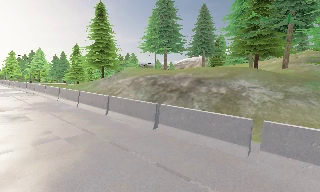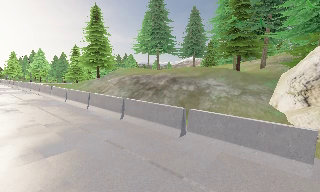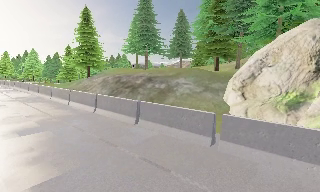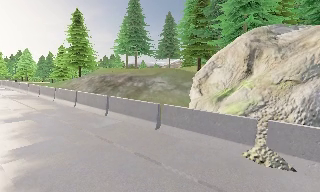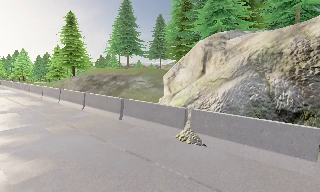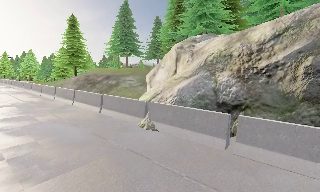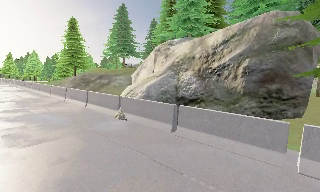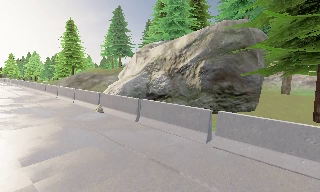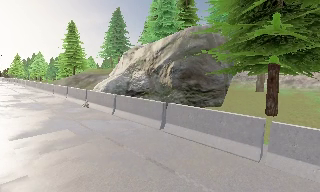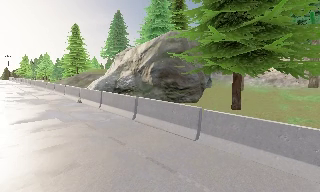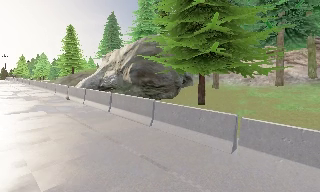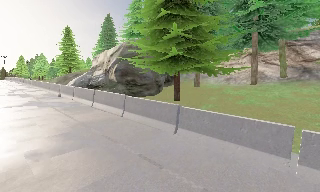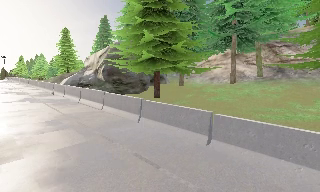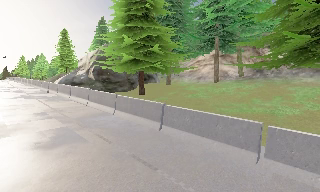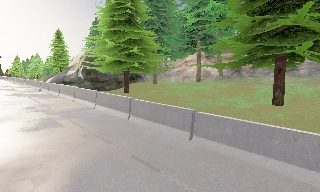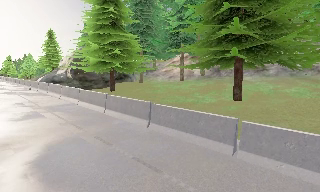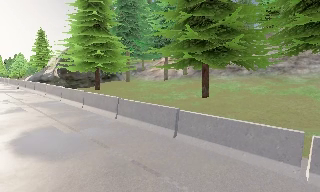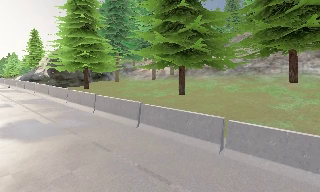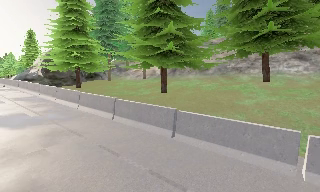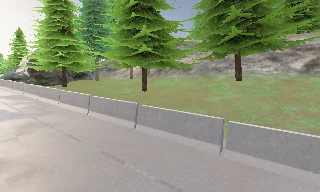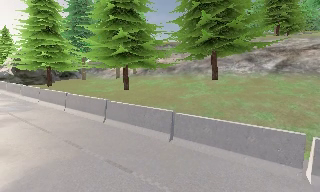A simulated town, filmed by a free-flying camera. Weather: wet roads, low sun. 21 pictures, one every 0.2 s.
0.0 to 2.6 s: The camera travels to its right and backward, about 30 m, so close, fixed things drift to the left.
2.6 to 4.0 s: The camera swings to its right by about 10 degrees, and the scene slides to the left. It travels to its right and backward, about 12 m, so close, fixed things drift to the left.
The film runs backward here.
